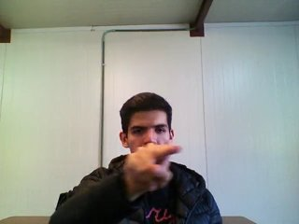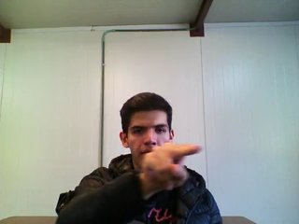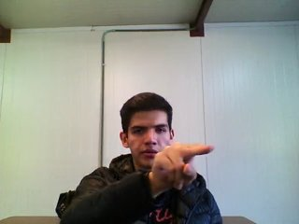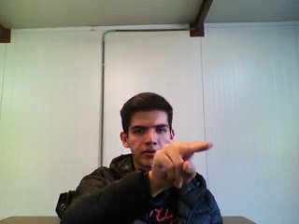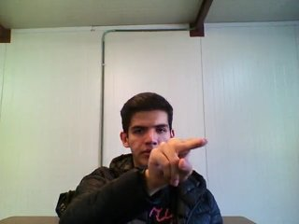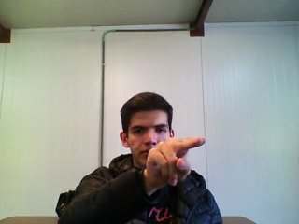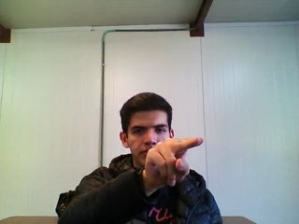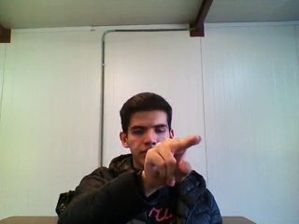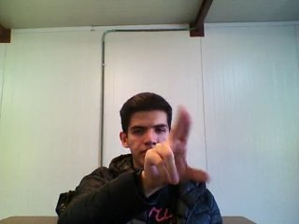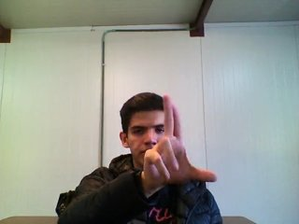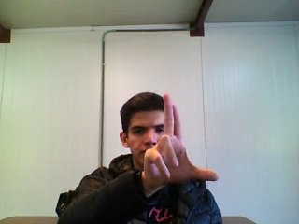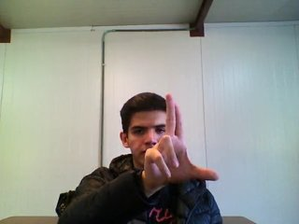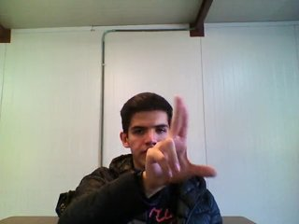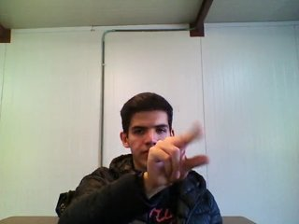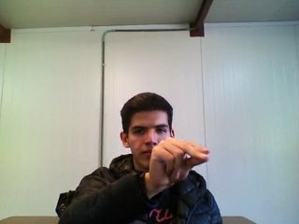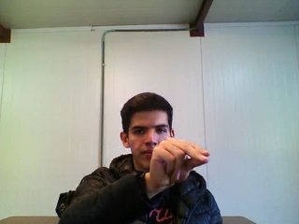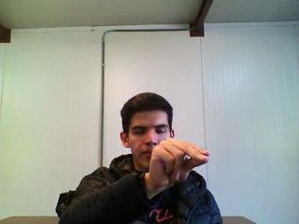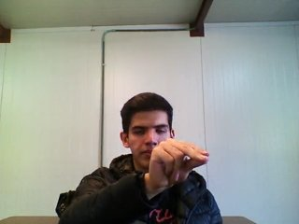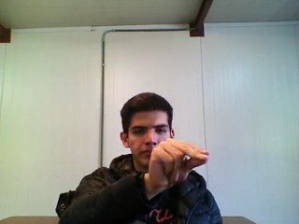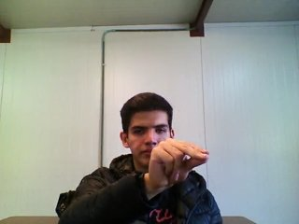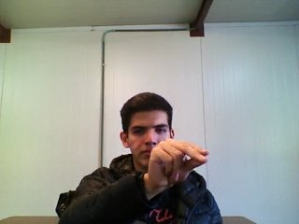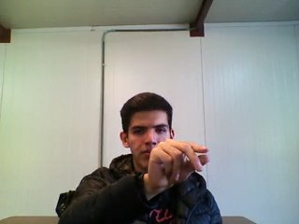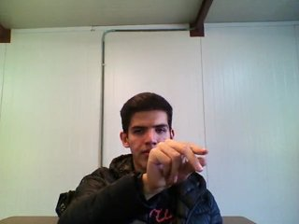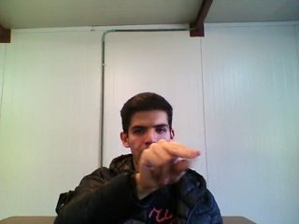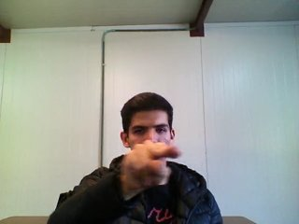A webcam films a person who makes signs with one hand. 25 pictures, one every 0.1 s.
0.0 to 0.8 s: Pointing with two fingers.
0.9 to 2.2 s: Zoom out.
